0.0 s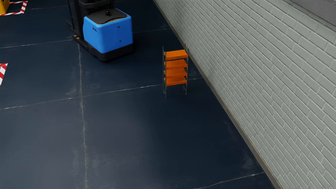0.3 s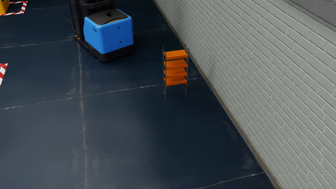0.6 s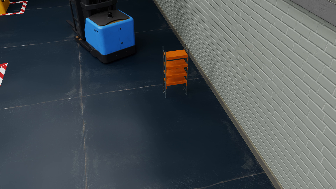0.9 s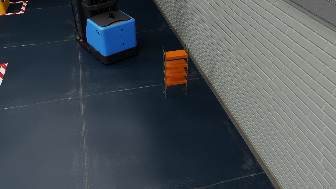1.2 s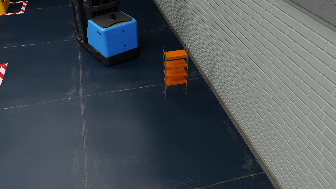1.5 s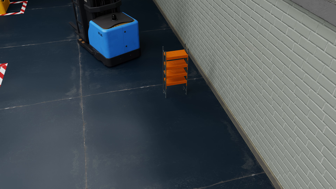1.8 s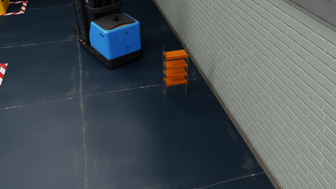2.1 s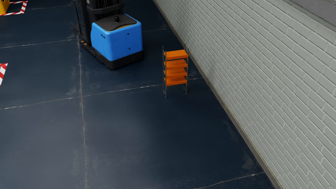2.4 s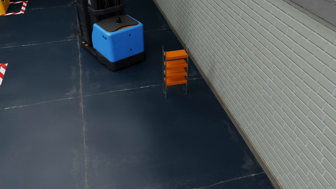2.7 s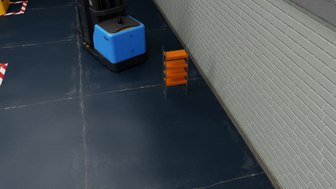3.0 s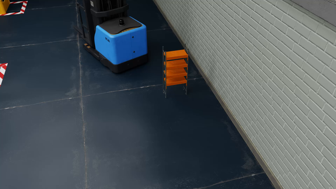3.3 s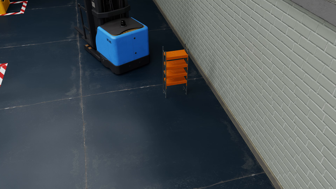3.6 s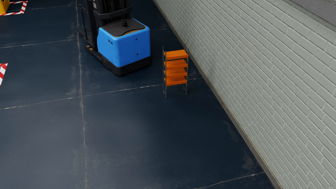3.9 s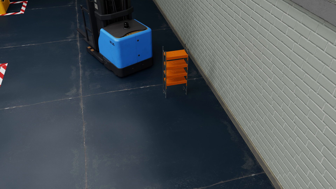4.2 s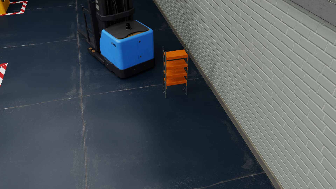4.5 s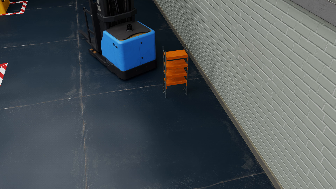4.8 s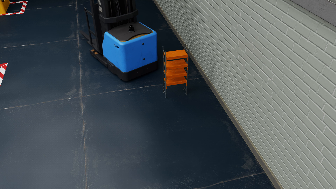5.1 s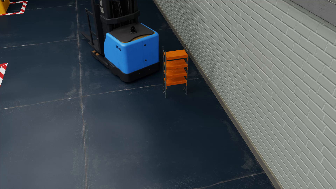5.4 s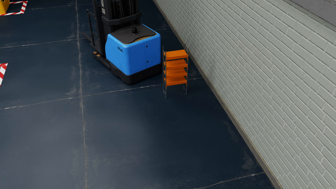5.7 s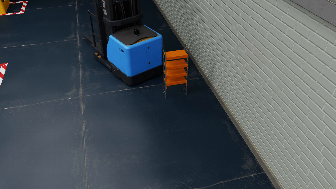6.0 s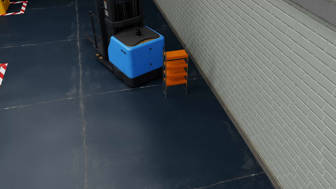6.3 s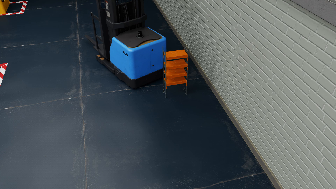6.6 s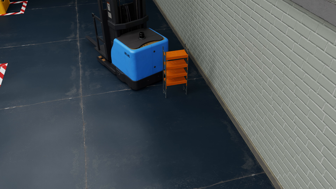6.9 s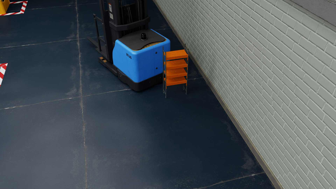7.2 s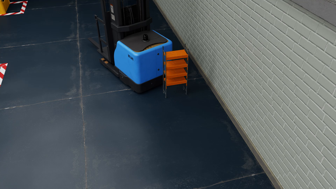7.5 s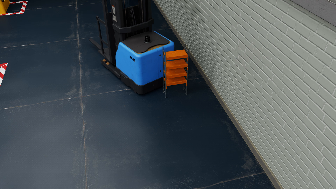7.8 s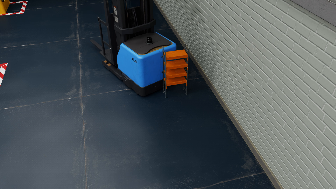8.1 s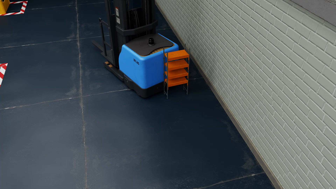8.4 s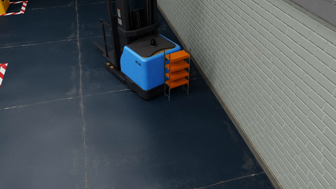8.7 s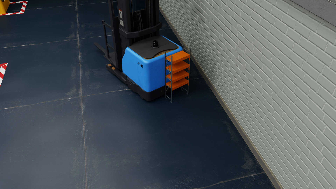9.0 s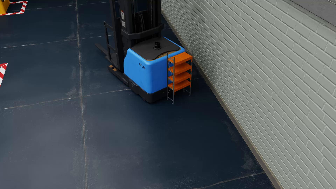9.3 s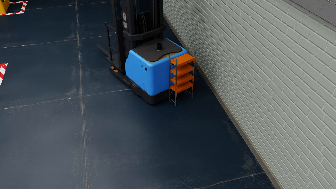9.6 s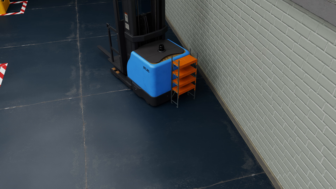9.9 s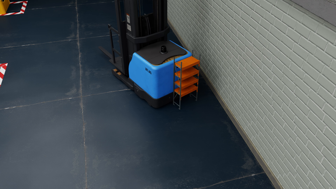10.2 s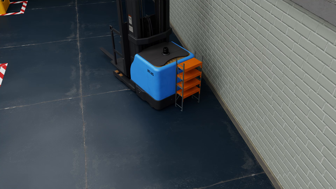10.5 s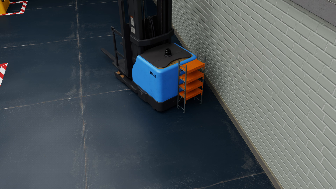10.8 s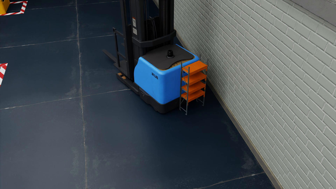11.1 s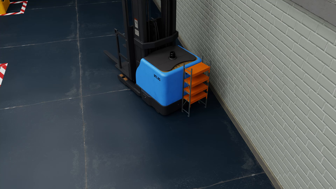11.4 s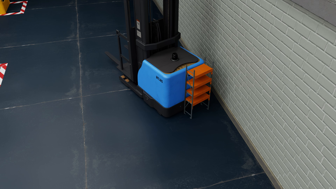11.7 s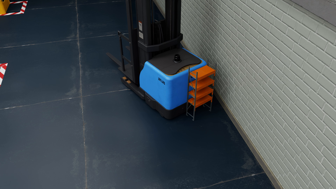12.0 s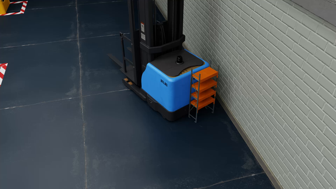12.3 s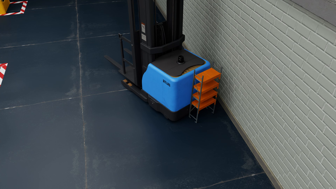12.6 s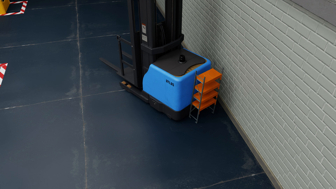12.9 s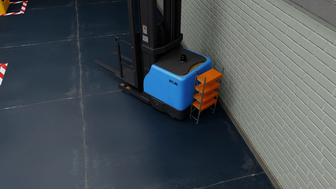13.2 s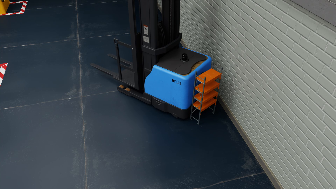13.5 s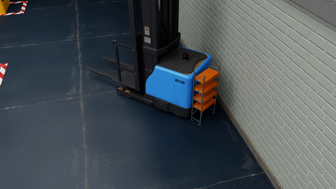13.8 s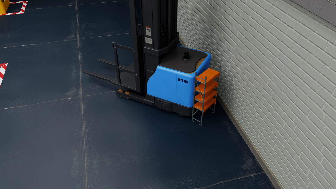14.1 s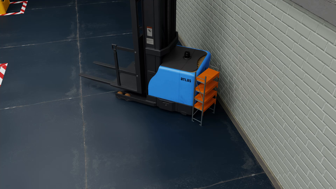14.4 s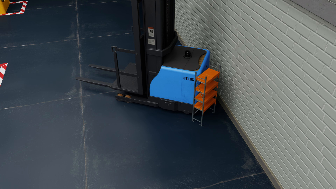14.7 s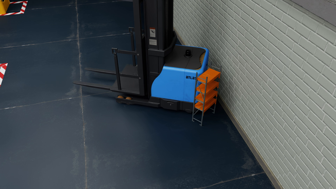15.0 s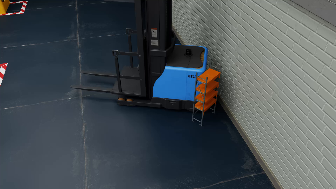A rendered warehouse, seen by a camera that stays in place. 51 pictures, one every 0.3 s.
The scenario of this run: A forklift runs into an object in its way.
